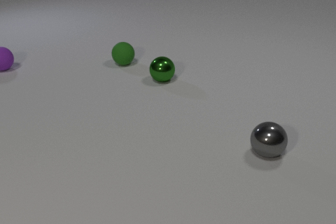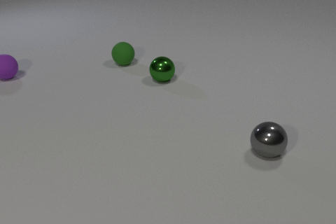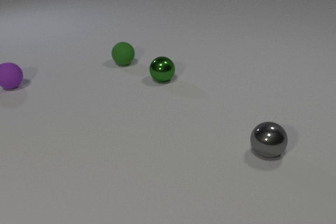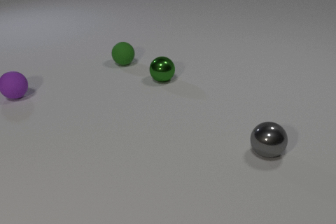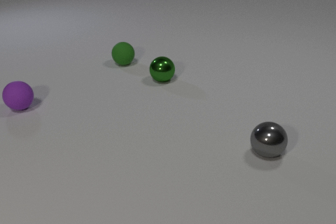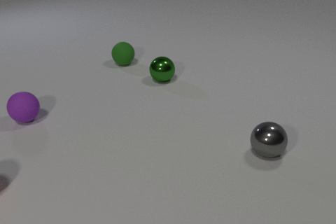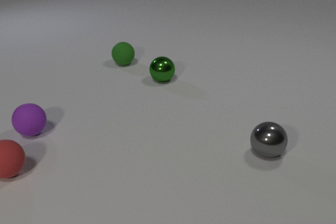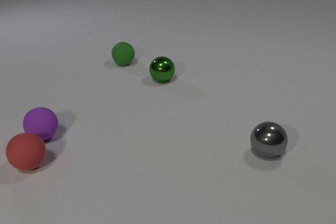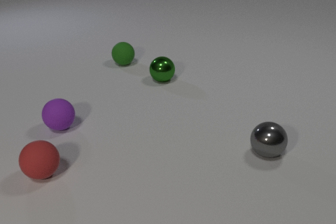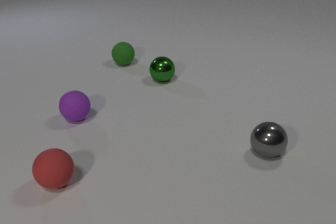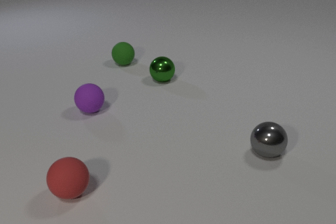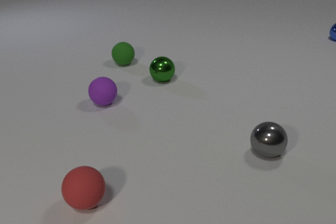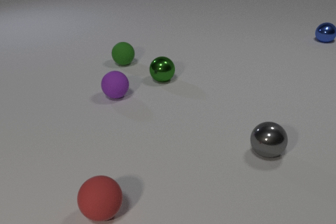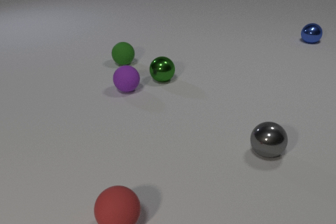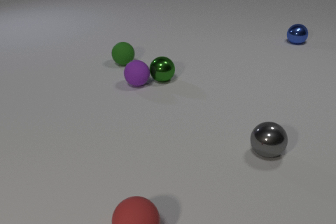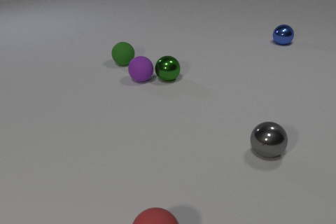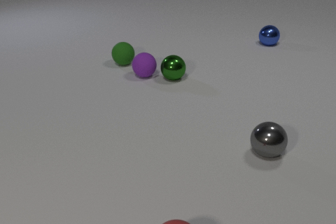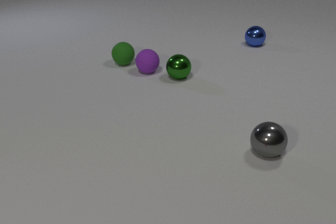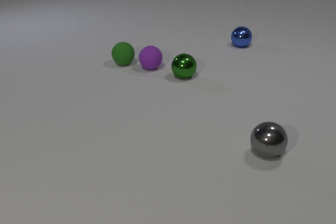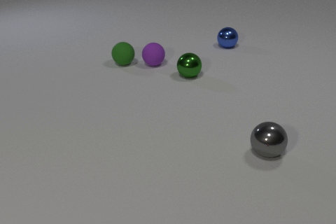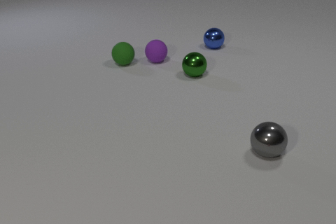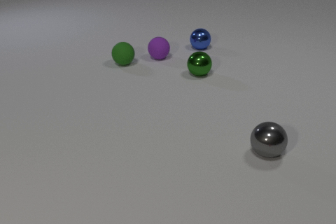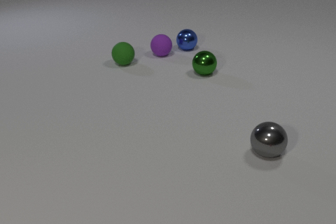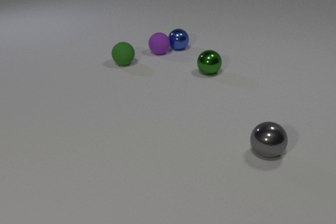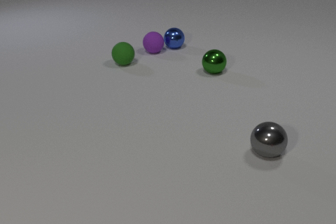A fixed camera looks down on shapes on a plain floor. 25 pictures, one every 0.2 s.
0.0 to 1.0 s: The purple rubber sphere rolls toward the camera.
1.0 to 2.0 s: The purple rubber sphere rolls to the right. The red rubber sphere comes in at the left edge, rolls to the right and toward the camera. The purple rubber sphere and the red rubber sphere collide.
2.0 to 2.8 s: The purple rubber sphere rolls away from the camera and to the right. The red rubber sphere rolls toward the camera and to the right. The blue metal sphere comes in at the right edge, rolls to the left and toward the camera. The purple rubber sphere and the green metal sphere collide.
2.8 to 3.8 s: The purple rubber sphere rolls away from the camera. The red rubber sphere rolls to the right and toward the camera, leaves at the bottom edge. The green metal sphere rolls to the right and away from the camera. The blue metal sphere rolls to the left and toward the camera.
3.8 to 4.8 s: The purple rubber sphere rolls away from the camera. The green metal sphere rolls to the right and away from the camera. The blue metal sphere rolls to the left. The purple rubber sphere and the blue metal sphere collide.
What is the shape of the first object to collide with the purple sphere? sphere.
How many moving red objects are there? 1.
What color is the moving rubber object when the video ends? purple.
